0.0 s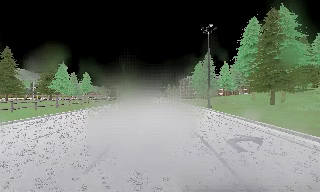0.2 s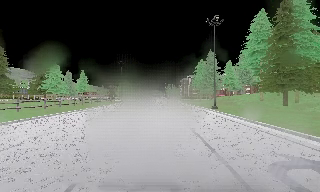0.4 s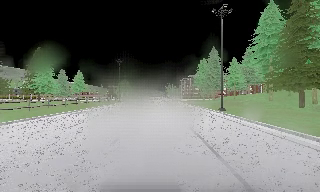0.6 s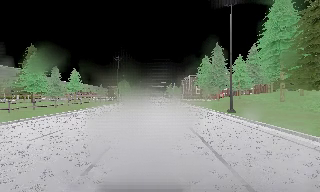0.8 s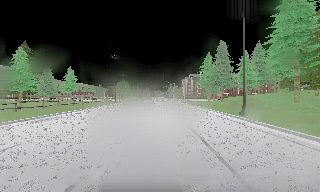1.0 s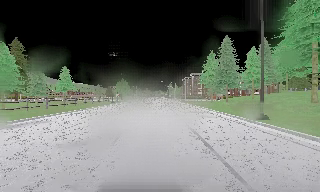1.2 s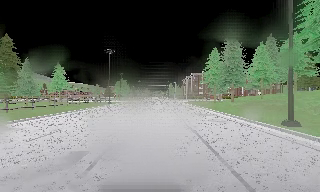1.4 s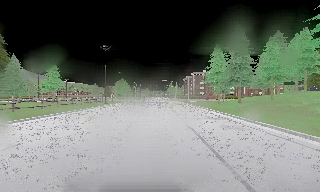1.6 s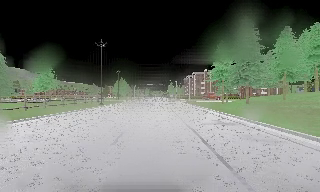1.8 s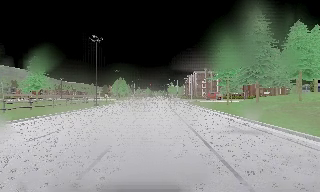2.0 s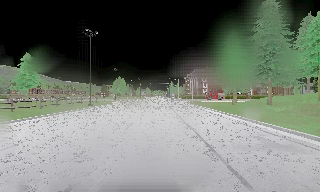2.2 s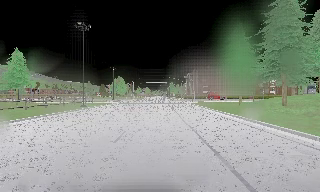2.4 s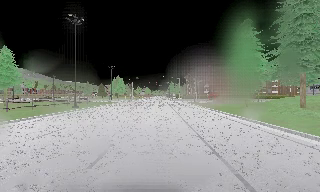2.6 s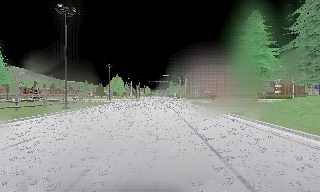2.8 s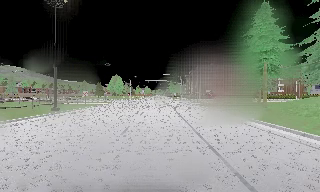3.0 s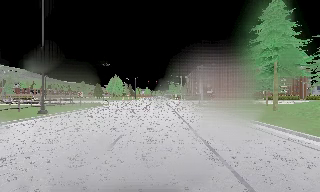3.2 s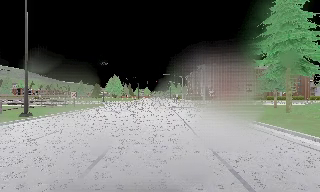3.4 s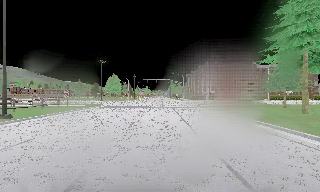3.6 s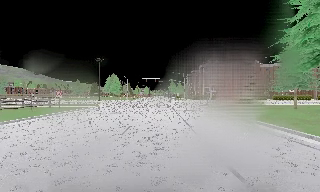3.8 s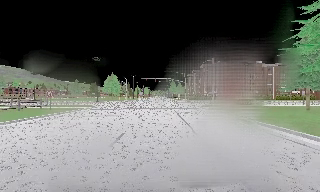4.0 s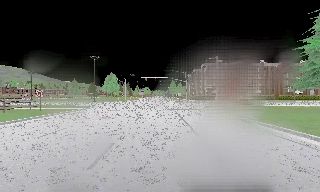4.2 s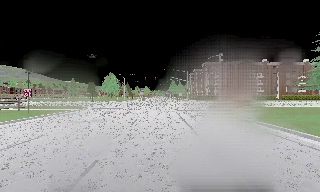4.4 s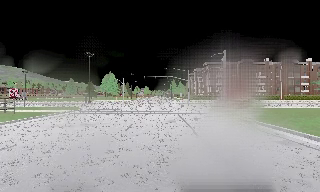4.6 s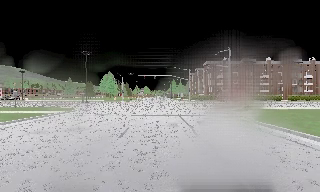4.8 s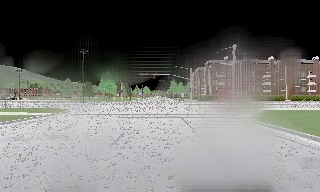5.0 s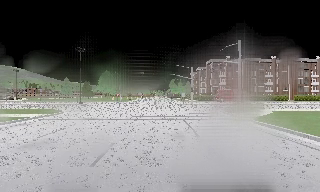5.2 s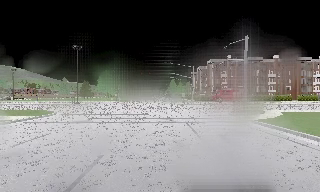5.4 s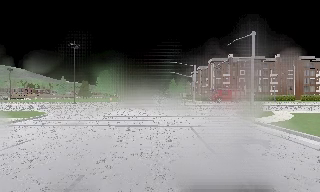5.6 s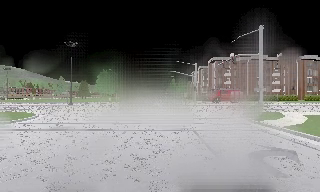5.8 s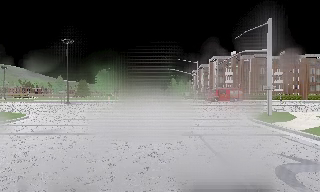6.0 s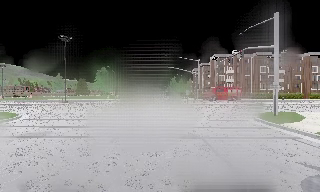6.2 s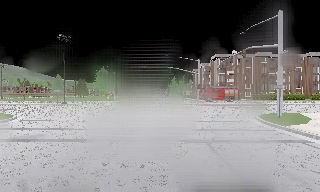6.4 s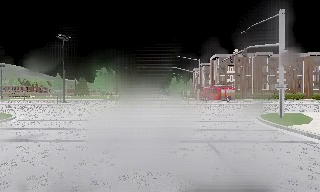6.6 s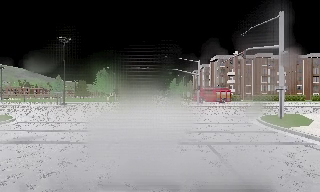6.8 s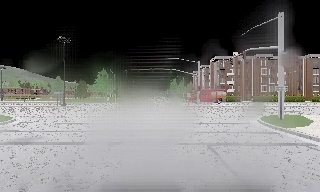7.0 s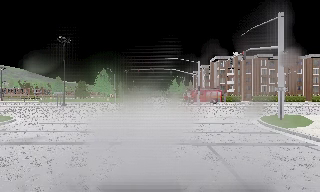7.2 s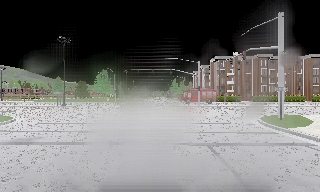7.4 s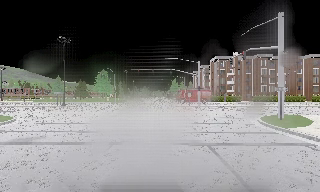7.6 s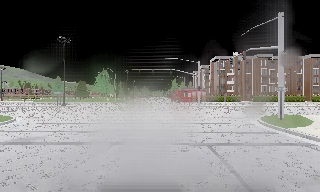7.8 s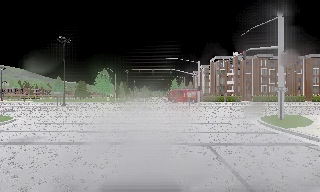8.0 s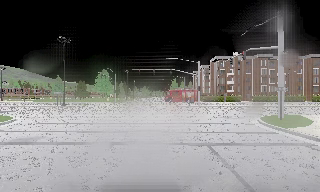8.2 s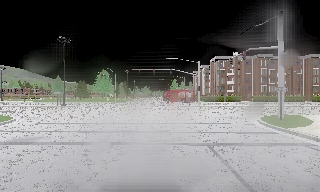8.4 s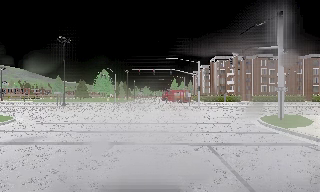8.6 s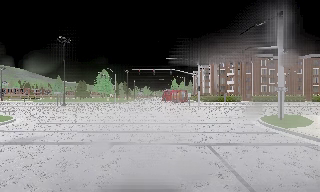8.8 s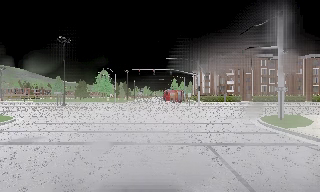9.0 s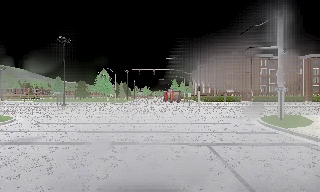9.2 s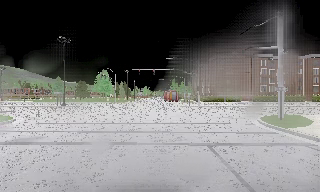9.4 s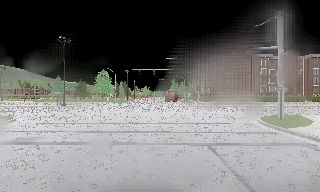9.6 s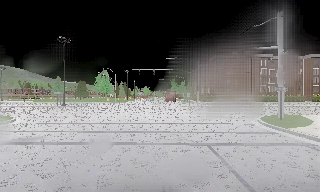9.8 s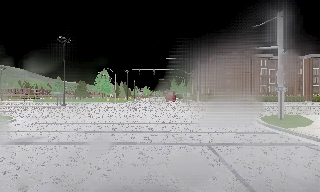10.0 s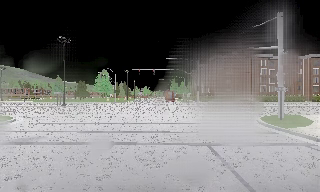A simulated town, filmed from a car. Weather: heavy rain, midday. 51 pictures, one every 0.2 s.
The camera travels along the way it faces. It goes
forward.
0.0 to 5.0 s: The camera travels forward, about 50 m, so what stands in front looms larger. It loses speed.
5.0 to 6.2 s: The camera travels forward, about 6 m, so what stands in front looms larger. It loses speed.
6.2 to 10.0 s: The camera keeps its place and its aim.
The film runs forward here.
